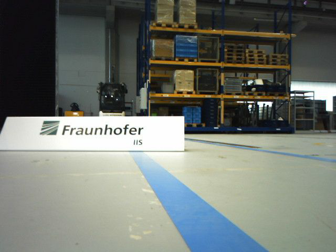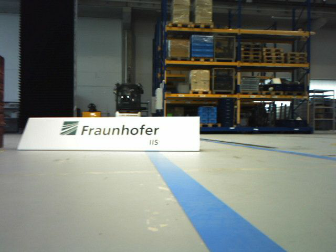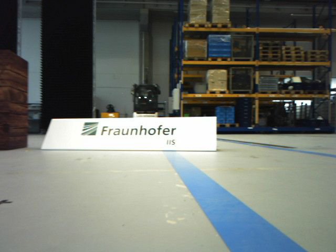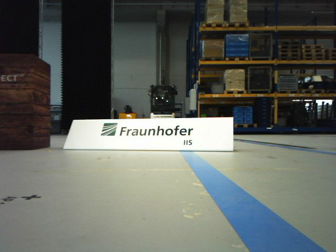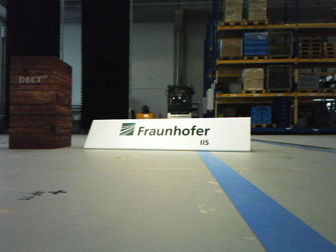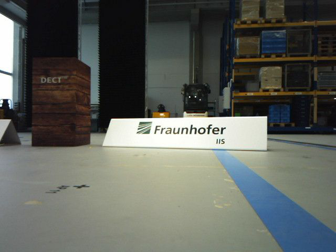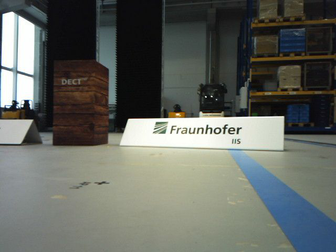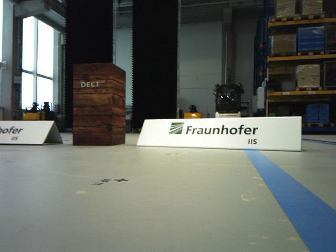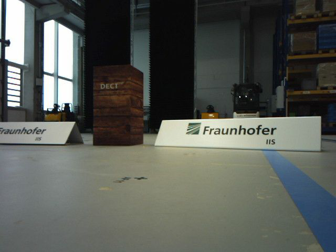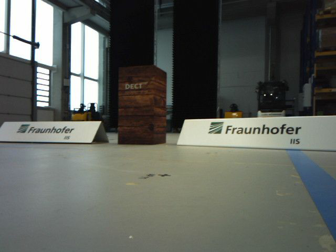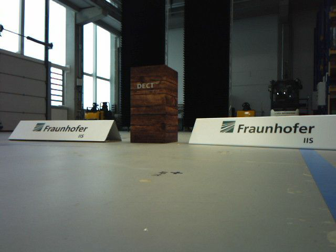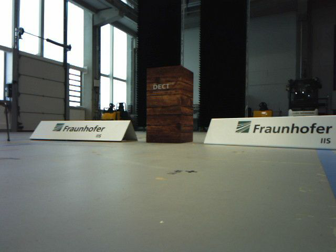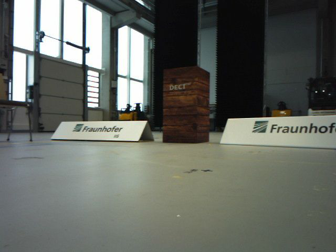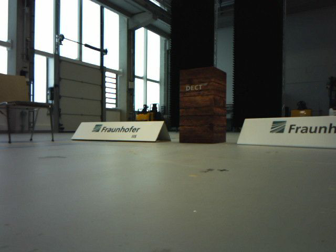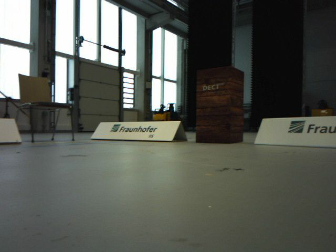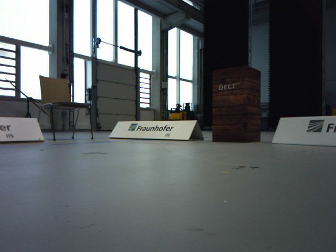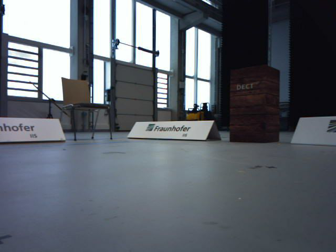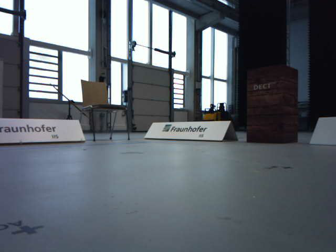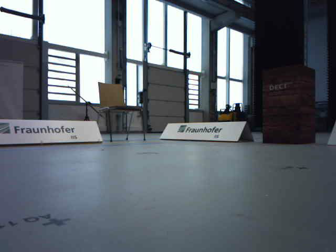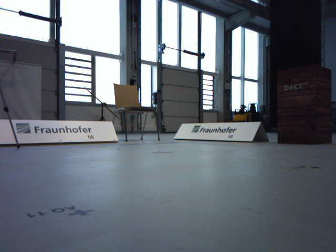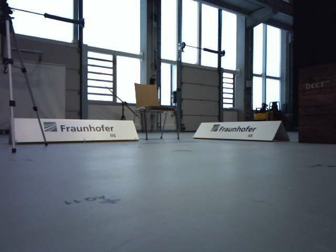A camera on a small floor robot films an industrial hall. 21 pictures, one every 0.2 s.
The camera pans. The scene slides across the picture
to the right.
The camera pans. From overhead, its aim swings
counterclockwise.
0.0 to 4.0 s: The camera swings to its left by about 65 degrees, and the scene slides to the right. It travels backward, about 0.8 m.
The film runs backward here.
